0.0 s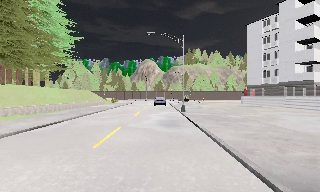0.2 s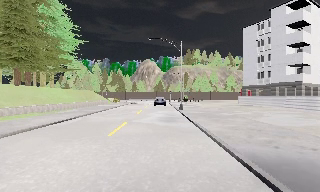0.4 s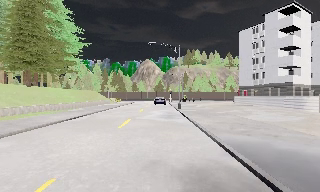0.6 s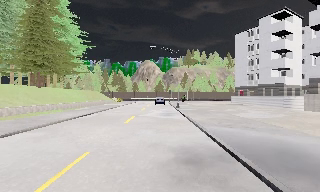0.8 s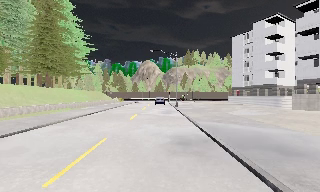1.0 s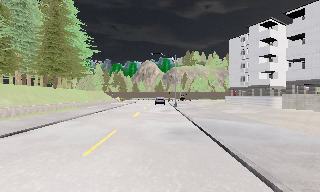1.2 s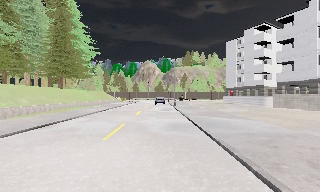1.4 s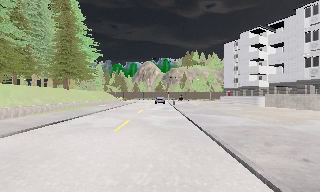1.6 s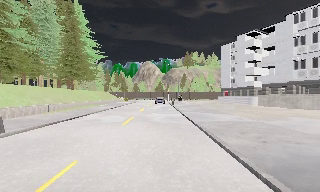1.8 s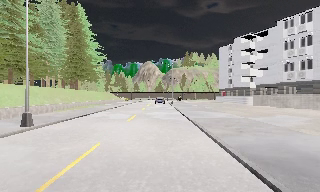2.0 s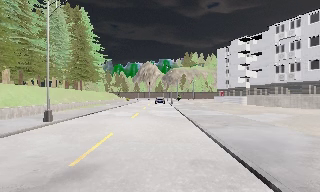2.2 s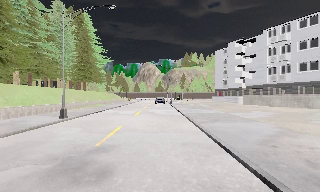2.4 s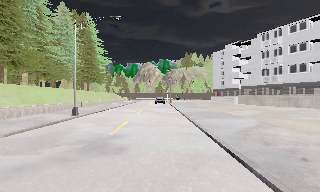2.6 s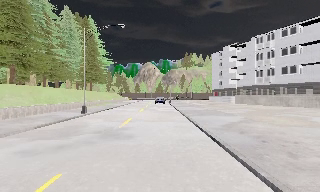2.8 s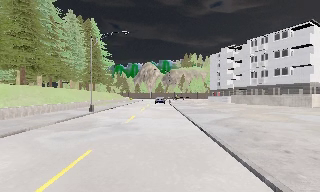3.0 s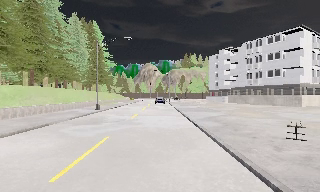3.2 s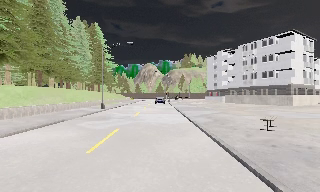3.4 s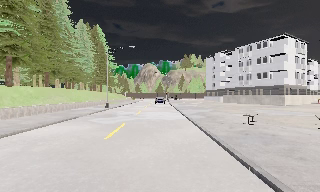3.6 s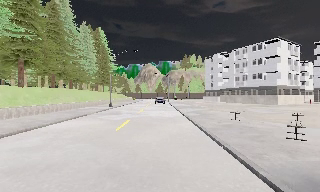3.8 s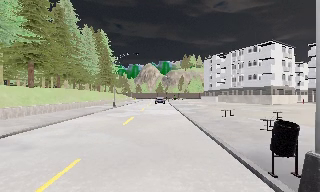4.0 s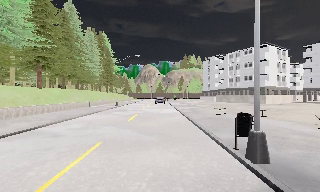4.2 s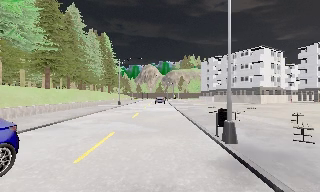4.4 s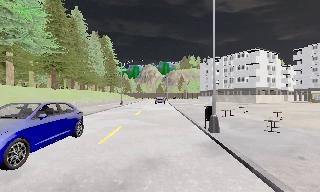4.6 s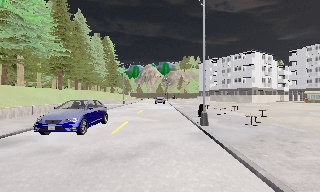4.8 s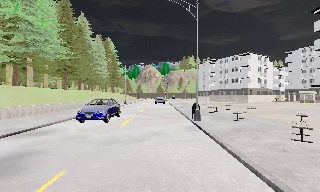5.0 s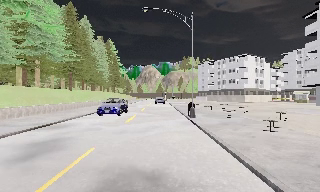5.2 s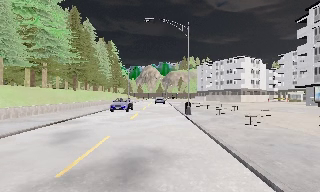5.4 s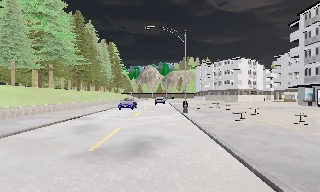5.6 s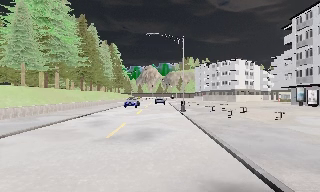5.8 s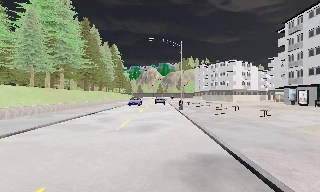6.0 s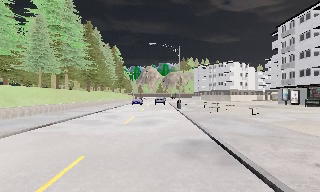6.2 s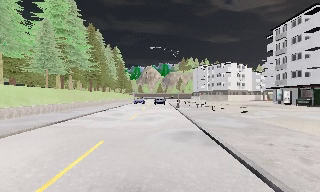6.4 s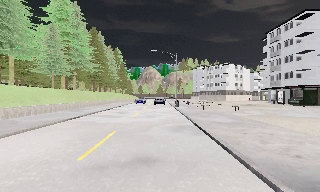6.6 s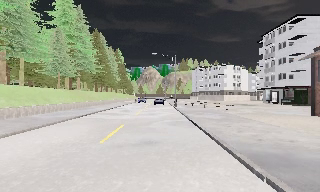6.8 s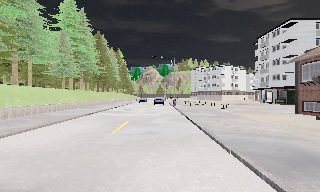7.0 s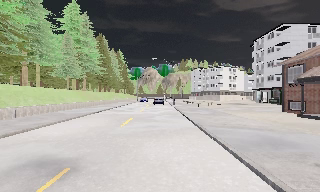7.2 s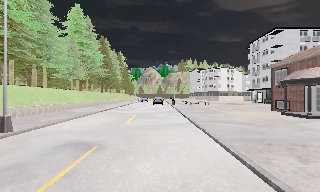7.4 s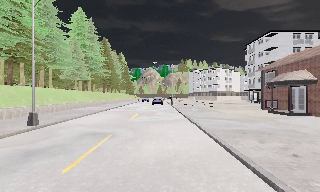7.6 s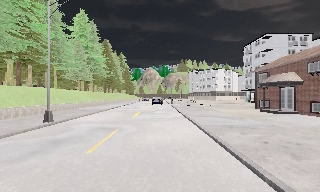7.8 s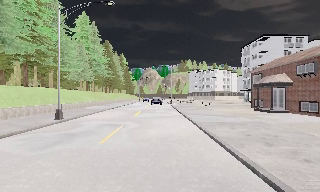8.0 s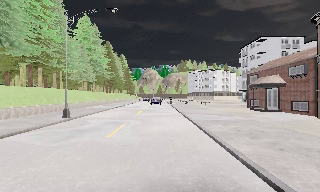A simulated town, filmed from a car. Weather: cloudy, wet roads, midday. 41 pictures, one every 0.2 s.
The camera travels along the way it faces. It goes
backward.
0.0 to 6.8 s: The camera travels backward, about 50 m, so what stands in front gets smaller.
6.8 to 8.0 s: The camera travels backward, about 8 m, so what stands in front gets smaller. It loses speed.
The film runs backward here.
